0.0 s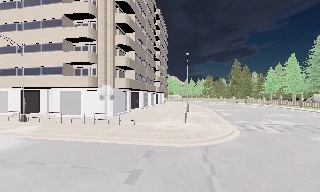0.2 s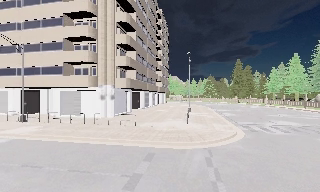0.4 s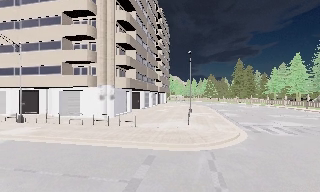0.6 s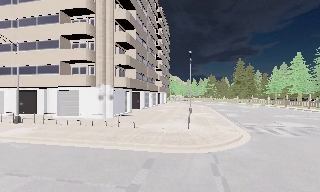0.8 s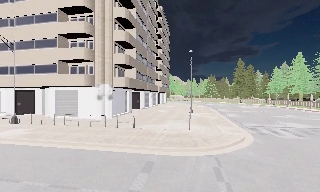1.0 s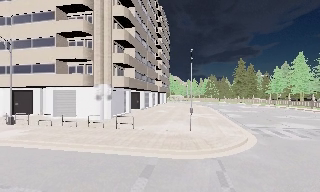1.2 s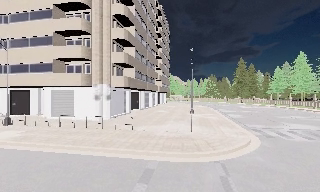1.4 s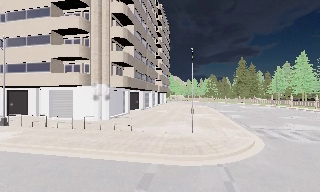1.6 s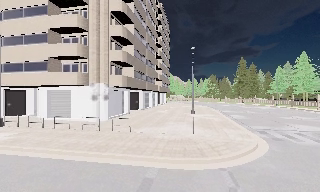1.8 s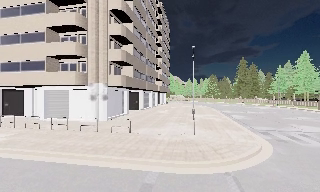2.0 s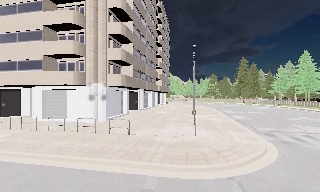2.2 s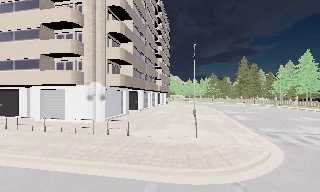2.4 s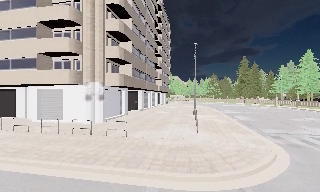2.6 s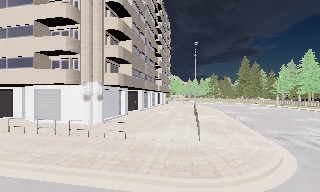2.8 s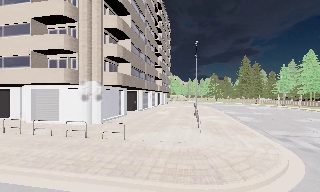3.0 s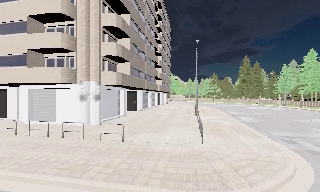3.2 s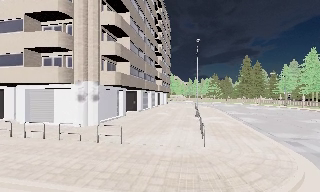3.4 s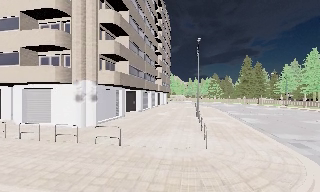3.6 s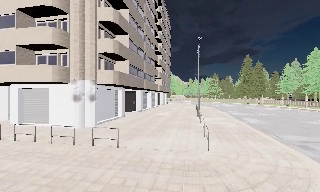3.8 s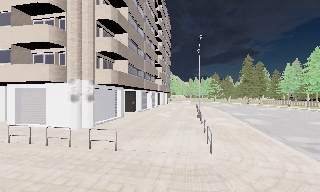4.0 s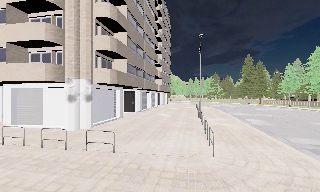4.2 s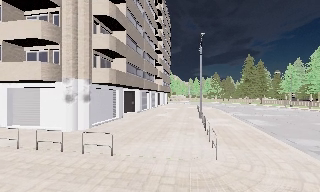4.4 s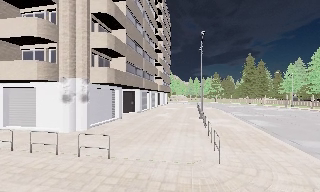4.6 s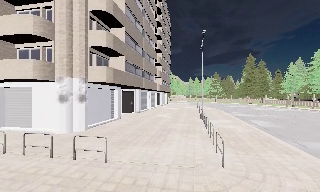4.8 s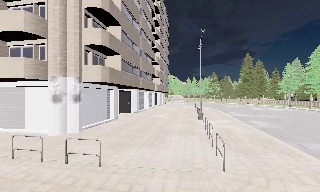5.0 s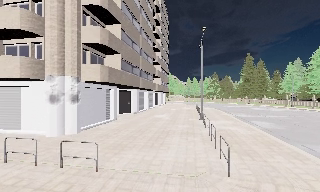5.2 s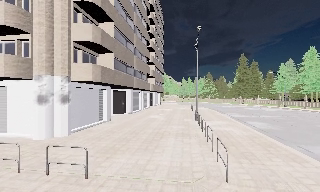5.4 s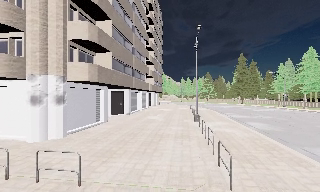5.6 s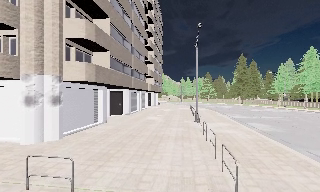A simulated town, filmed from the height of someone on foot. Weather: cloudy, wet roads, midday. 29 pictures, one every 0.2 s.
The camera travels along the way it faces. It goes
forward.
0.0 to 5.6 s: The camera travels forward, about 9 m, so what stands in front looms larger.
The film runs forward here.
